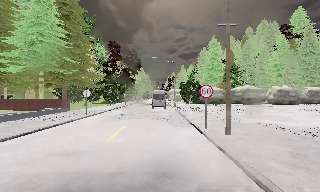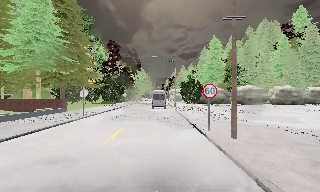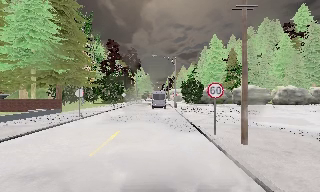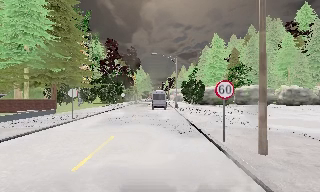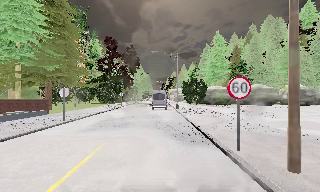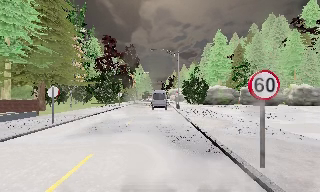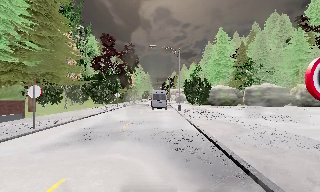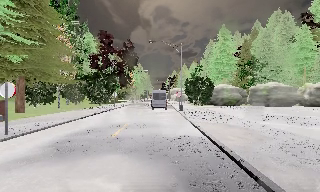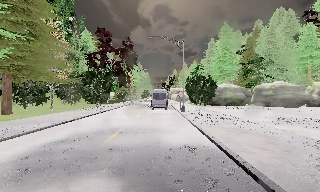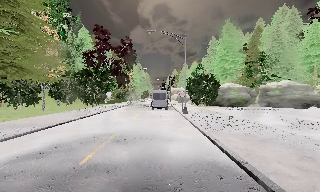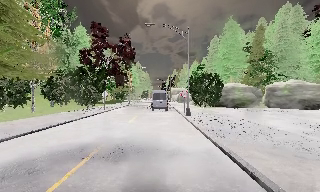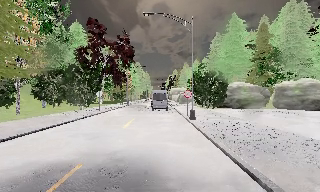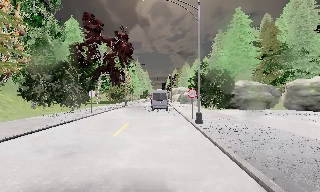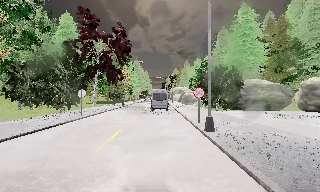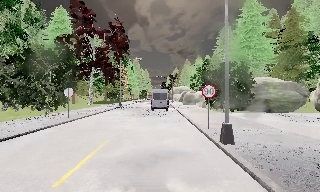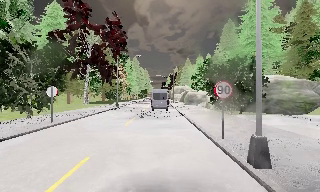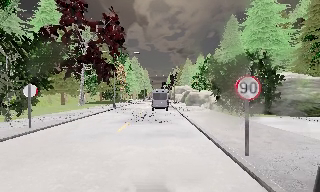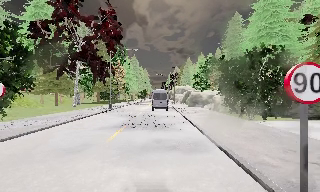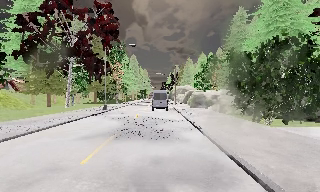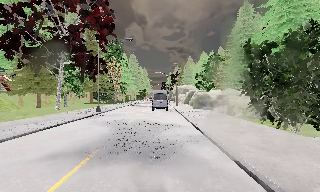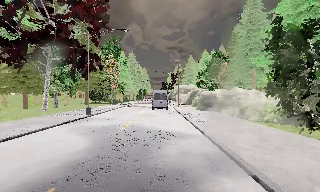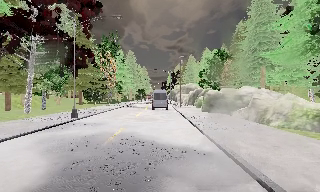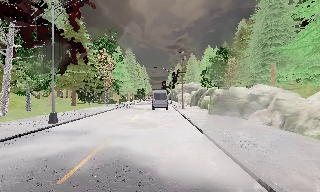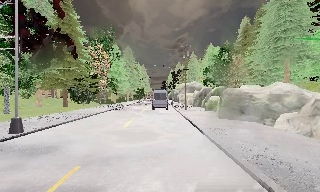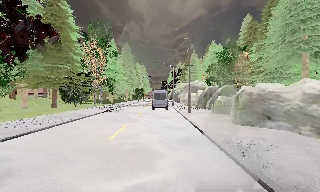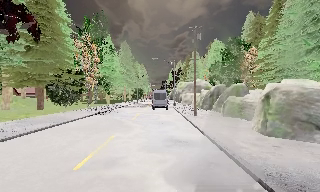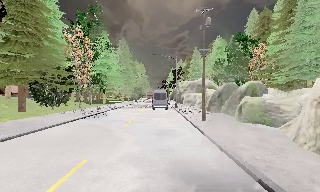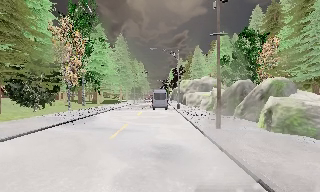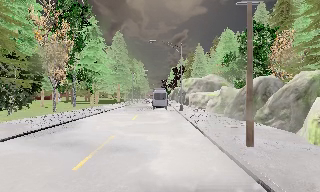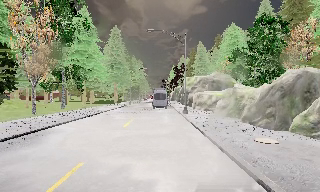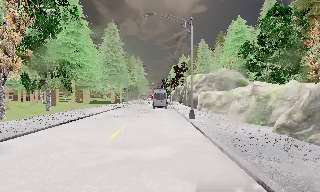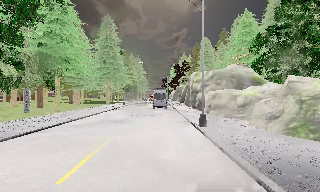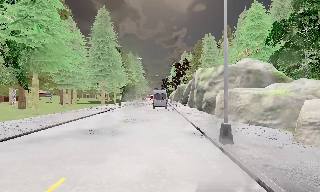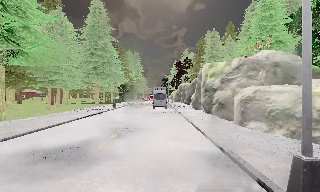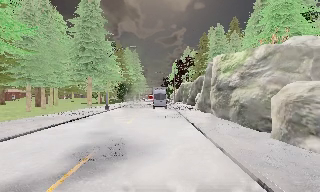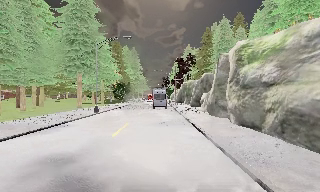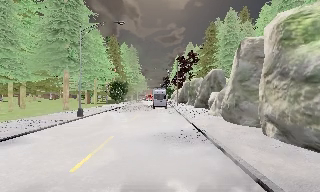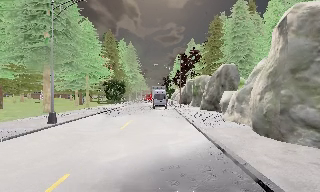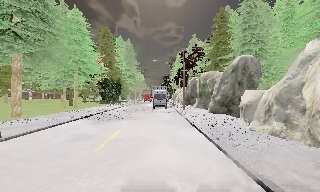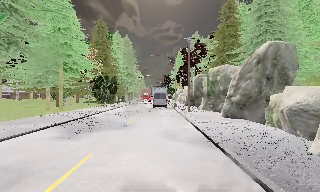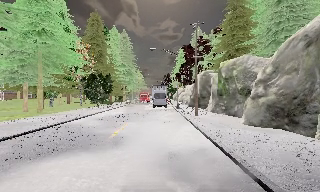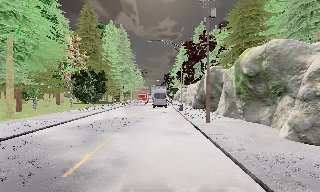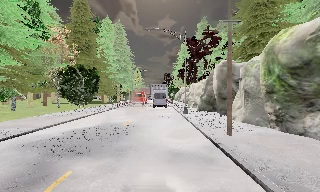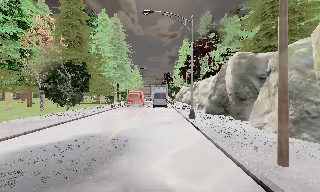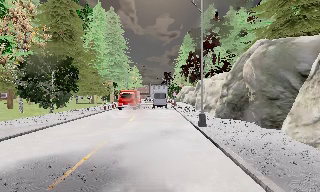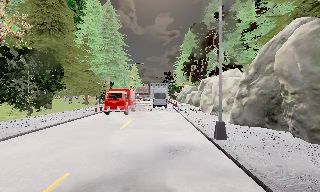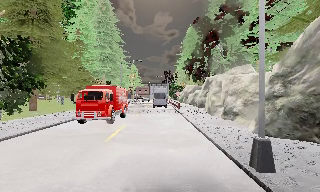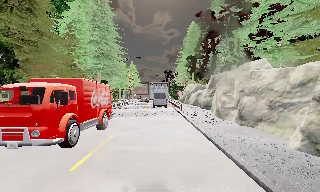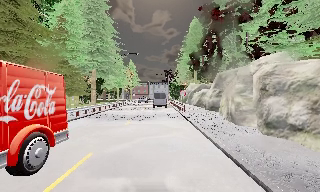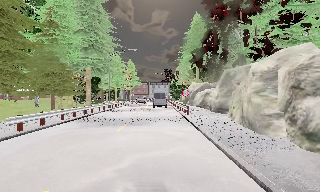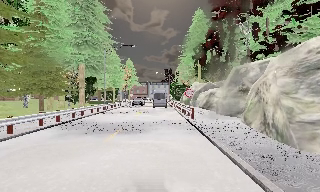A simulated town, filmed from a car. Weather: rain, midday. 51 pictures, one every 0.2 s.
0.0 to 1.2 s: The camera travels forward, about 6 m, so what stands in front looms larger. It gains speed.
1.2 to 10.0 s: The camera travels forward, about 110 m, so what stands in front looms larger.
The film runs forward here.
